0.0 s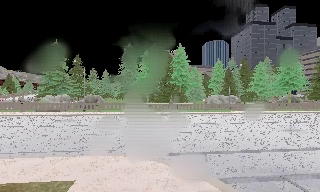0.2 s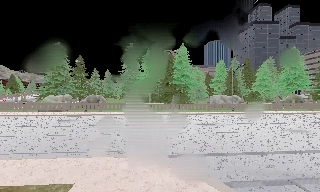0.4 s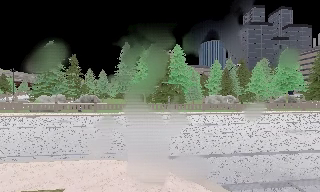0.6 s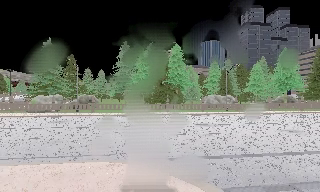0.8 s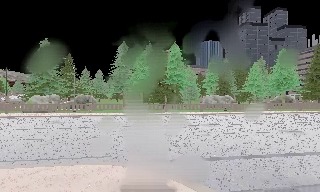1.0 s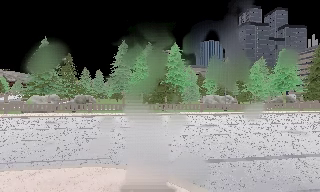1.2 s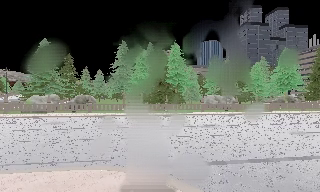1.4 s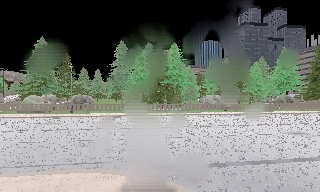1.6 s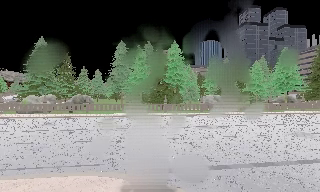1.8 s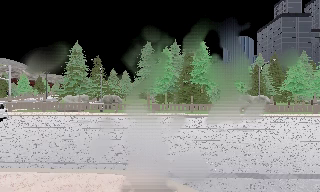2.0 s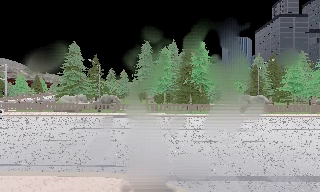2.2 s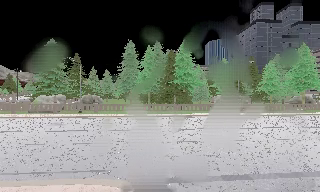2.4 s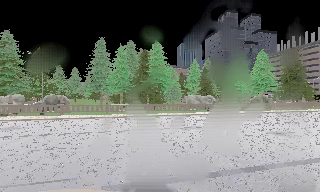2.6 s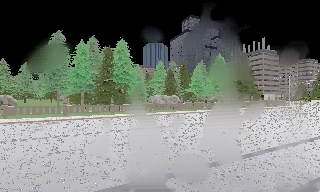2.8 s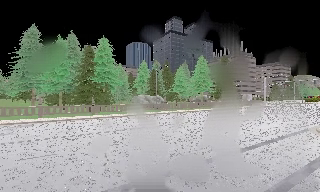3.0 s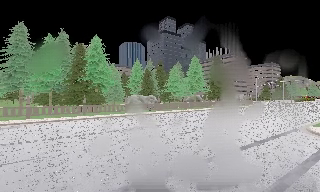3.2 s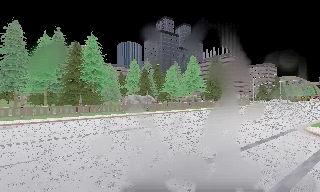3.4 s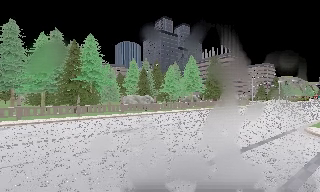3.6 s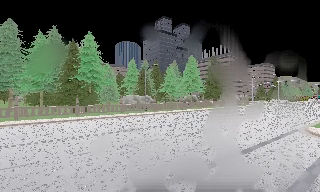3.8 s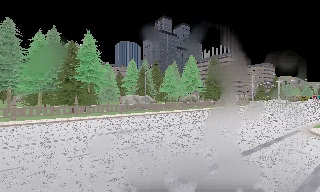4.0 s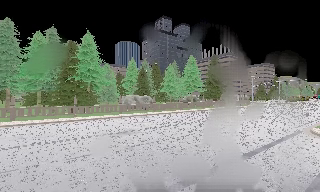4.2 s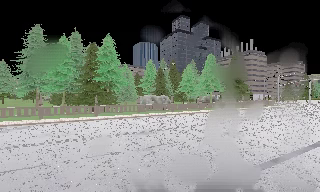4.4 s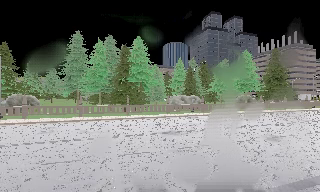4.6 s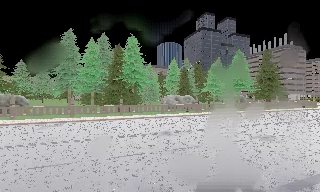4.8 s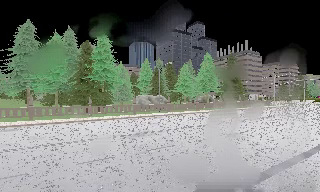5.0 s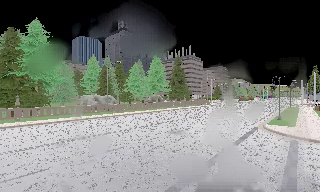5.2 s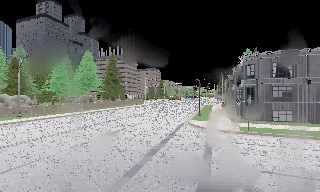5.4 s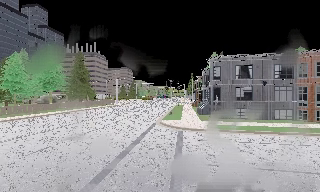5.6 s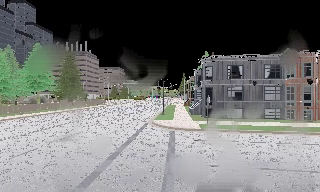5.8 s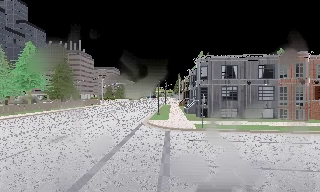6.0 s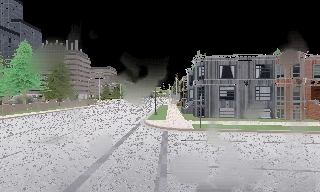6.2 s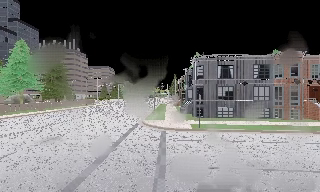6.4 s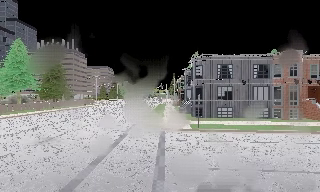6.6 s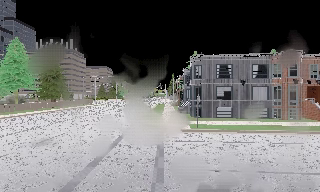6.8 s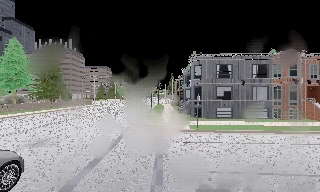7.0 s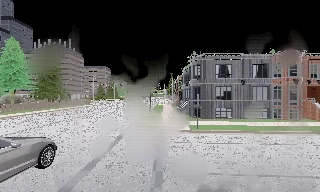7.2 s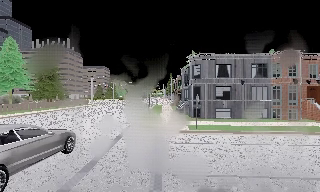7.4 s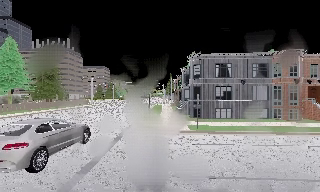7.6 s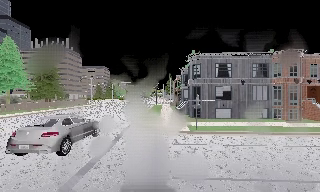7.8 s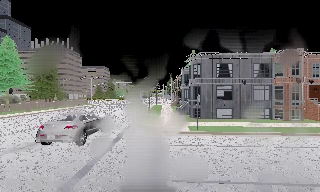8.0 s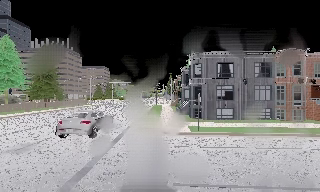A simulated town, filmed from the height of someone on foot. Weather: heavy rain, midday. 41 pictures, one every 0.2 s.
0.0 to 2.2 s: The camera travels forward, about 2.5 m, so what stands in front looms larger.
2.2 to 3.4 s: The scene slides to the left, as the camera pans about 30 degrees to its right. It travels forward, about 1 m.
3.4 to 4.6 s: The camera swings to its left by about 15 degrees, and the scene slides to the right. It travels forward, about 1 m, so what stands in front looms larger.
4.6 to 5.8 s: The camera pans to its right, which is clockwise from overhead, by about 65 degrees. It travels forward, about 1 m.
5.8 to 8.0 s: The camera travels forward, about 1.5 m, so what stands in front looms larger.
The film runs forward here.
